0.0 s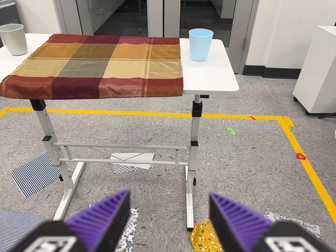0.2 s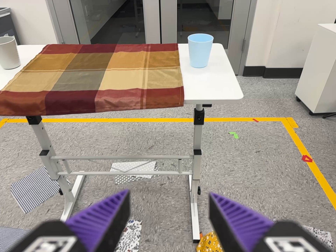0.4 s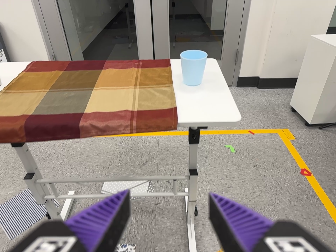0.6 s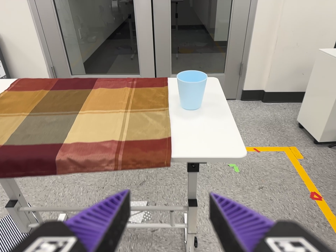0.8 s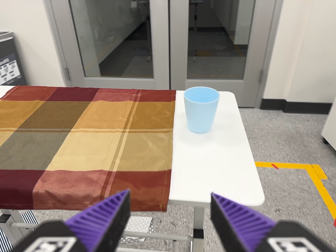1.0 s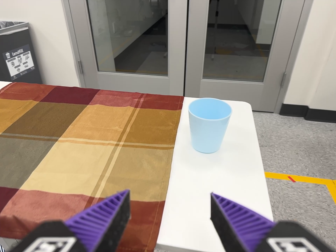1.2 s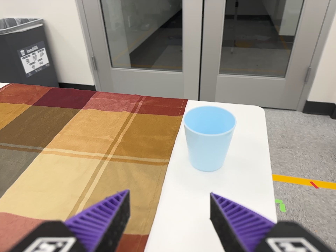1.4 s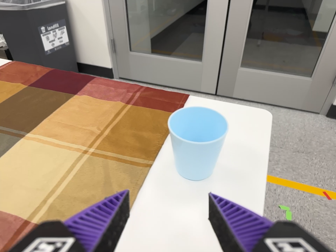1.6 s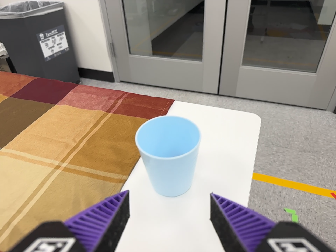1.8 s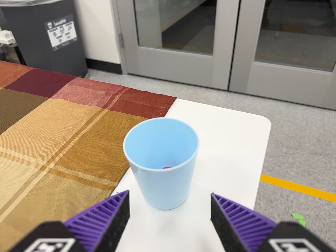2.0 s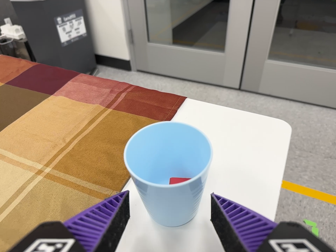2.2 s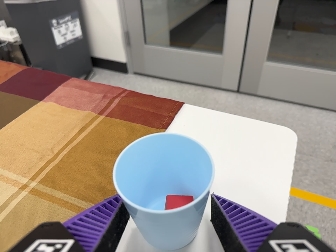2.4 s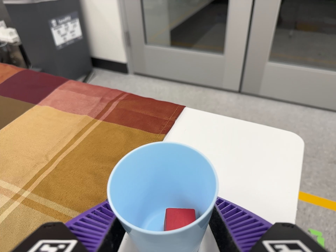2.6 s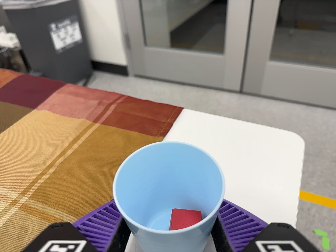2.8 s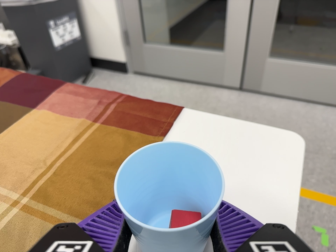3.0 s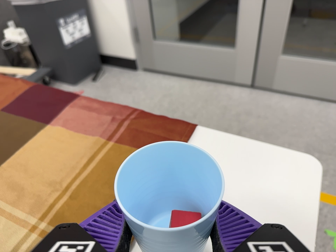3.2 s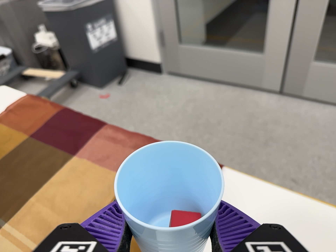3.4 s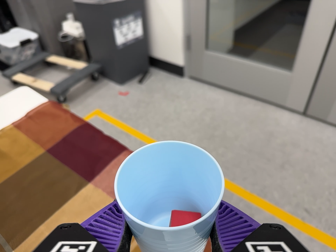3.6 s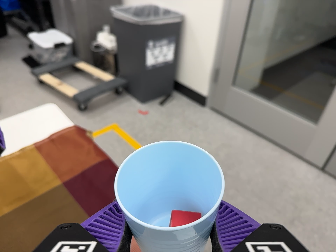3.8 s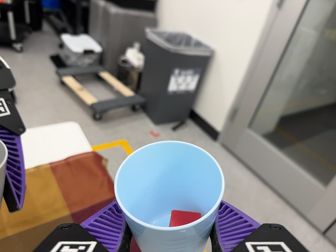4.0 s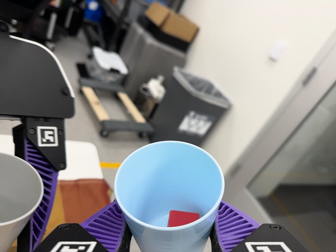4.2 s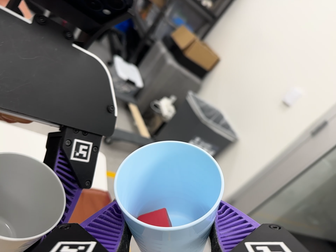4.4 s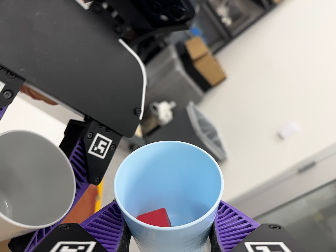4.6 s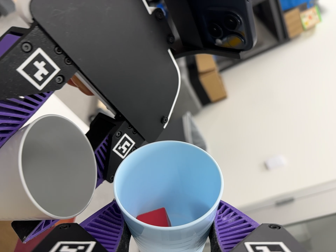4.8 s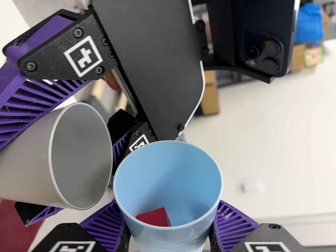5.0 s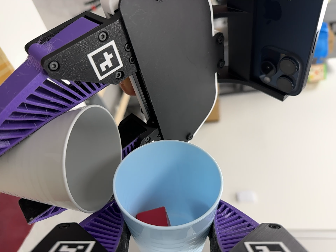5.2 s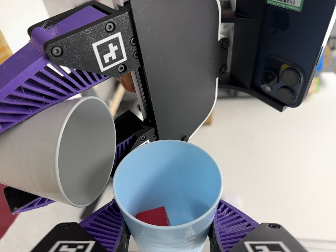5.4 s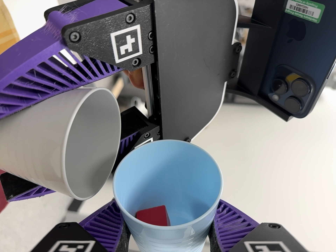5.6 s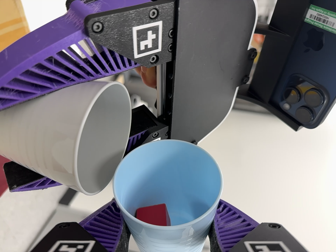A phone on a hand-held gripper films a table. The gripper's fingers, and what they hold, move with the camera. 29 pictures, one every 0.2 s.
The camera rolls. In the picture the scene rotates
clockwise.
0.0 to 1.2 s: The camera pans to its left by about 10 degrees. It travels forward and toward the top of its view, about 50 cm, so what stands in front looms larger.
1.2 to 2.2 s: The camera travels forward and to its right, about 20 cm, so what stands in front looms larger.
2.2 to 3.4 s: The scene slides to the right, as the camera pans about 10 degrees to its left. It travels toward the top of its view, about 18 cm, so close, fixed things drift downward.
3.4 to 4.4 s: The camera travels toward the top of its view and to its left, about 28 cm, so close, fixed things drift downward. Its aim tips toward the top of its view by about 20 degrees, and the scene shifts downward. It rolls about its line of sight by about 65 degrees, and the scene rotates clockwise.
4.4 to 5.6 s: The camera pans to its right by about 10 degrees. It travels to its left, about 12 cm. It rolls about its line of sight by about 45 degrees, and the scene rotates clockwise.
The film runs forward here.
